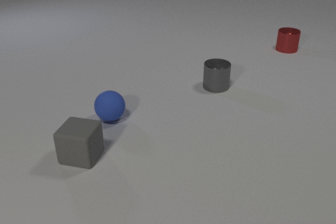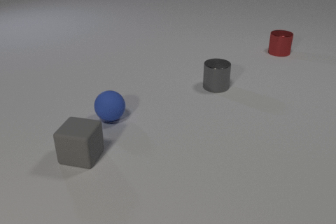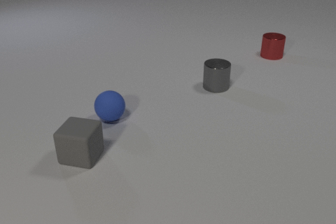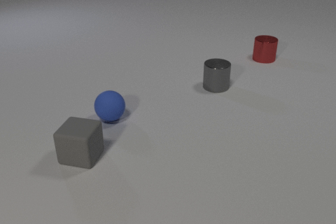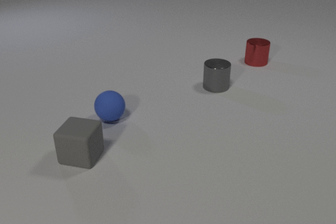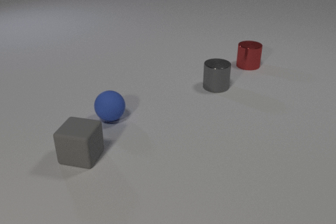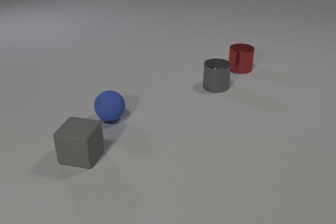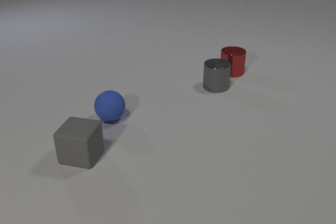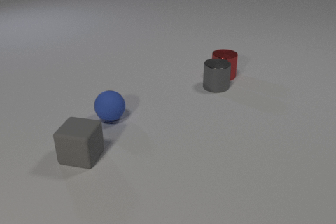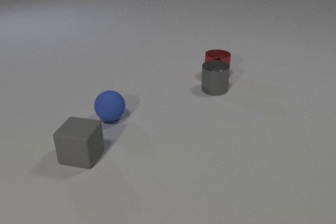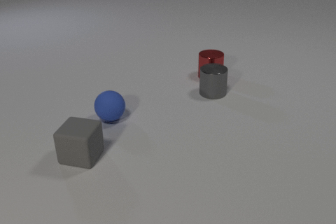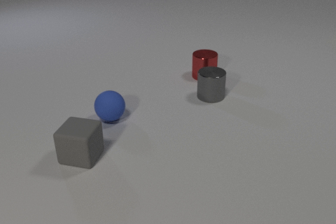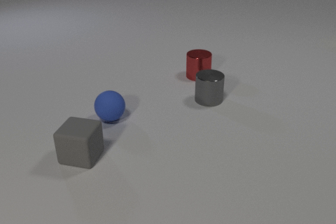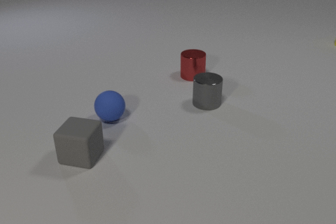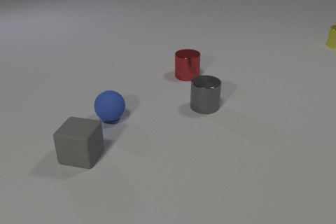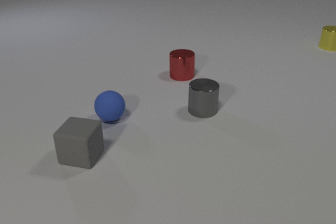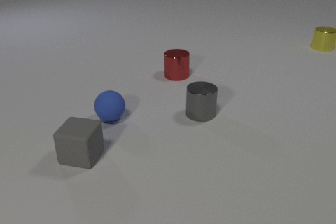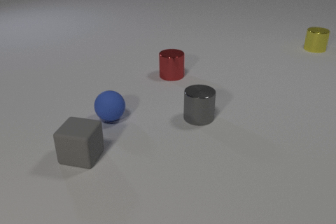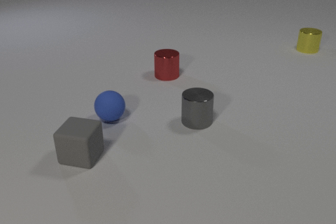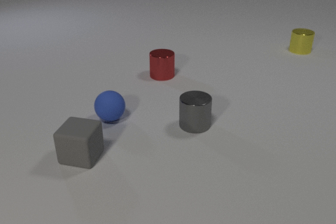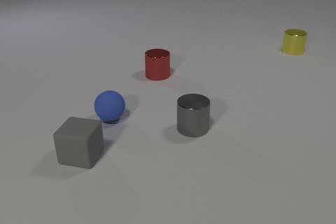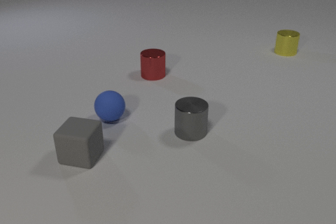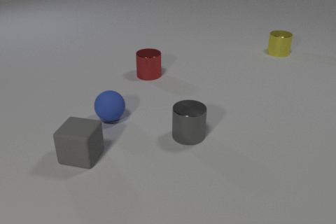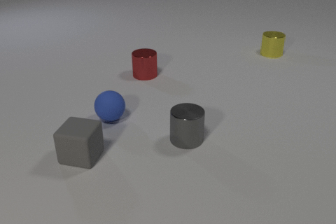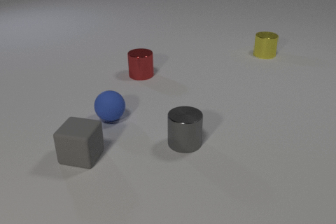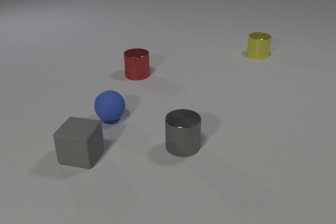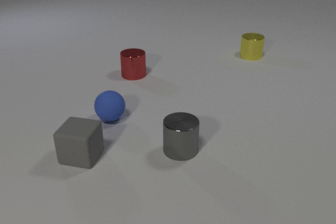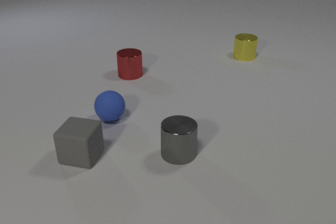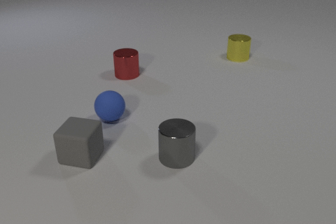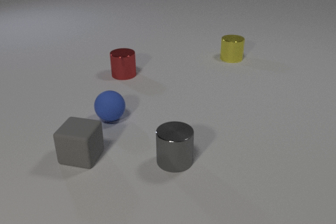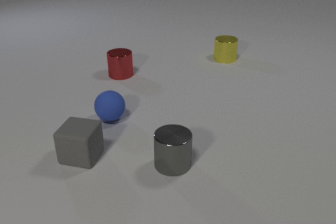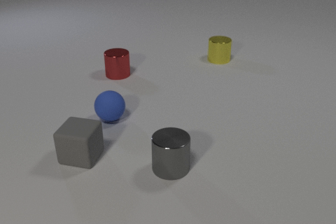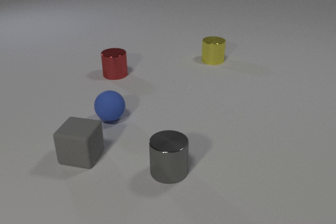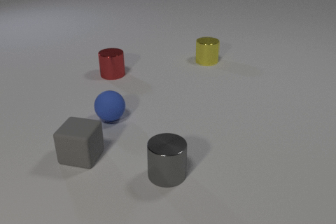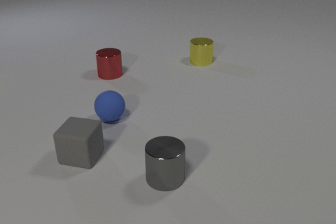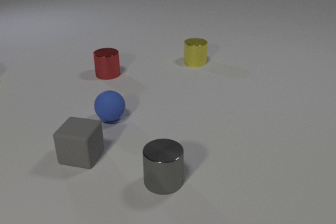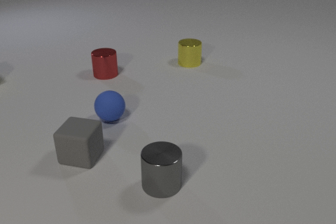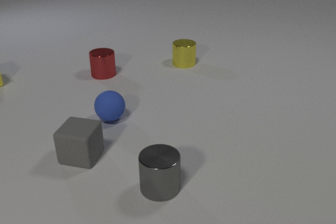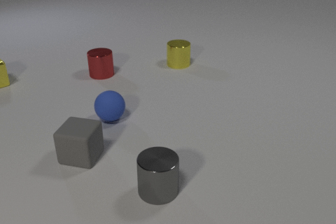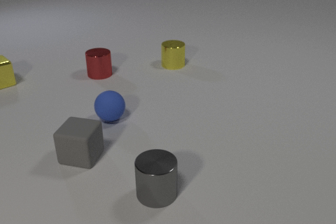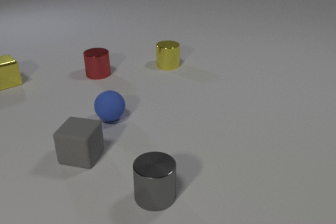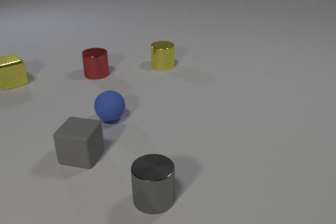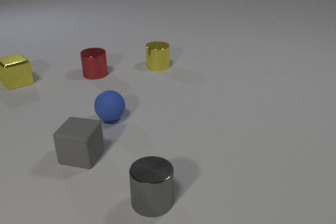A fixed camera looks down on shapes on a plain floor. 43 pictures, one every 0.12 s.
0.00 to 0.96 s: The red metal cylinder slides toward the camera and to the left.
0.96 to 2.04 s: The red metal cylinder slides to the left. The gray metal cylinder slides toward the camera. The yellow metal cylinder comes in at the right edge, slides to the left and toward the camera. The red metal cylinder and the gray metal cylinder collide.
2.04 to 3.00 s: The red metal cylinder slides to the left. The gray metal cylinder slides toward the camera. The yellow metal cylinder slides to the left and toward the camera.
3.00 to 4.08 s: The red metal cylinder slides to the left. The gray metal cylinder slides toward the camera. The yellow metal cylinder slides to the left and toward the camera.
4.08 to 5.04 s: The red metal cylinder slides to the left. The gray metal cylinder slides toward the camera. The yellow metal cube comes in at the left edge, slides to the right. The yellow metal cylinder slides to the left.
How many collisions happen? 1.
How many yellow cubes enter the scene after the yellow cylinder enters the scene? 1.
Are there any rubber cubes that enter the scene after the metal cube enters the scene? no.
